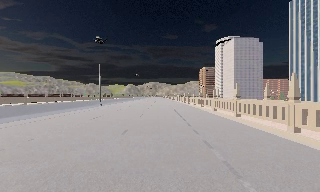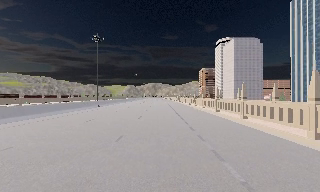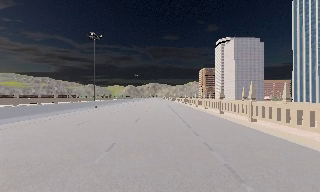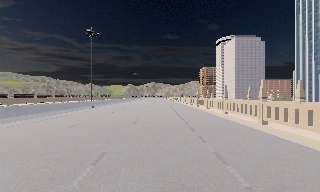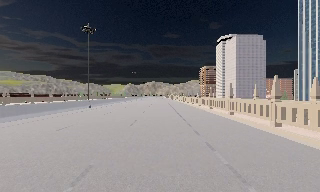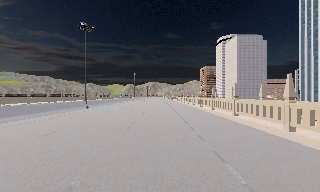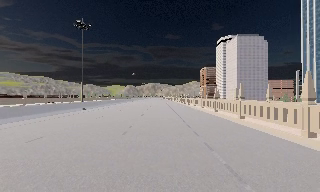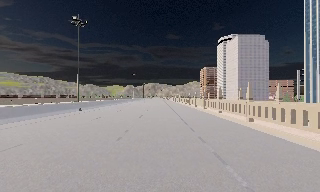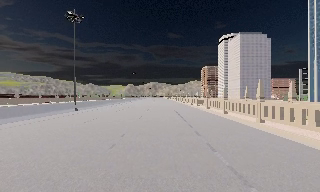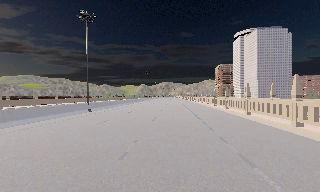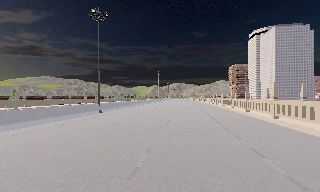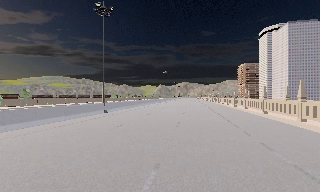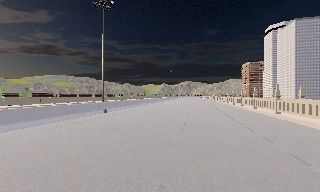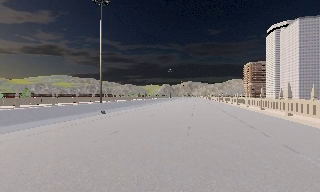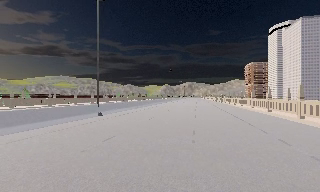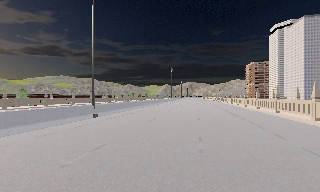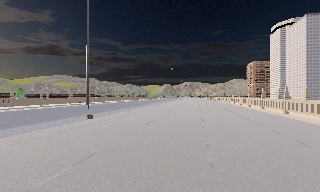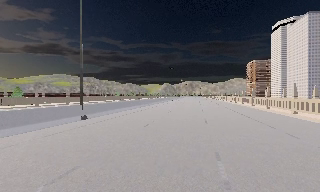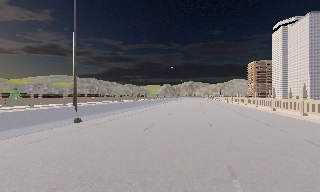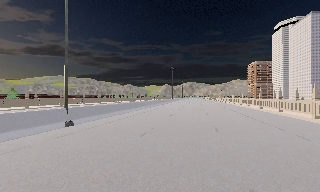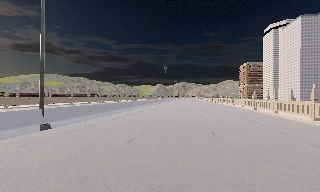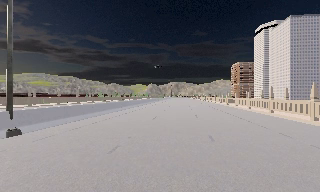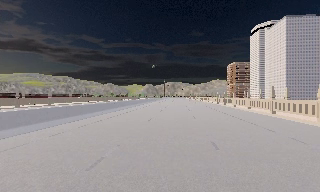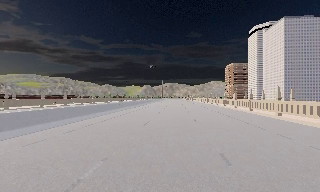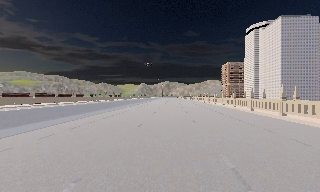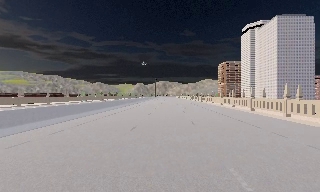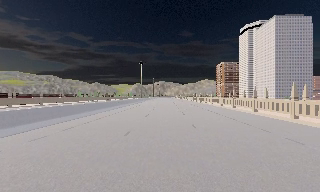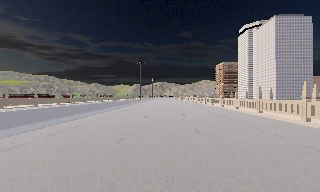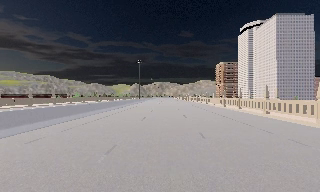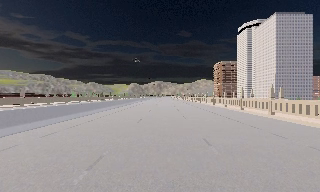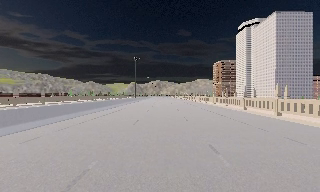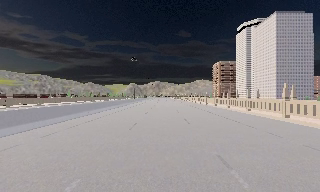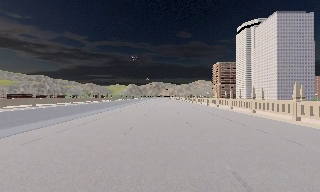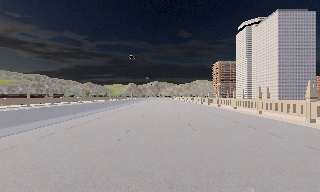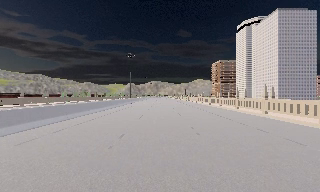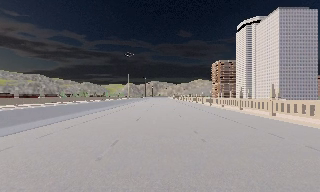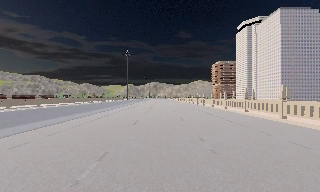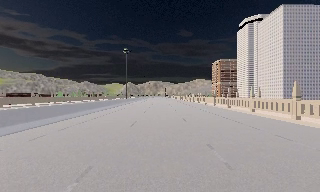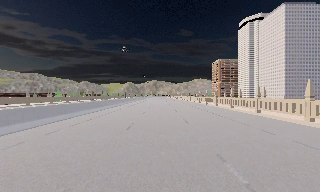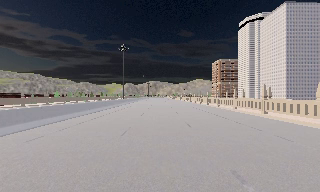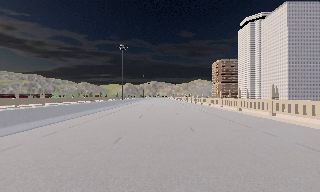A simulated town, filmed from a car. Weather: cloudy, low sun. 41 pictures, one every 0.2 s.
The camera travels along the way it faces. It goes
forward.
0.0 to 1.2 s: The camera travels forward, about 6 m, so what stands in front looms larger.
1.2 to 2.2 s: The camera pans to its left, which is counterclockwise from overhead, by about 10 degrees. It travels forward, about 6 m, so what stands in front looms larger.
2.2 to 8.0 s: The camera pans to its right, which is clockwise from overhead, by about 10 degrees. It travels forward, about 30 m, so what stands in front looms larger.
The film runs forward here.
